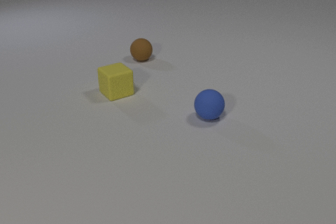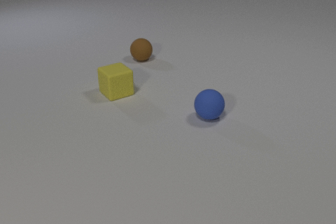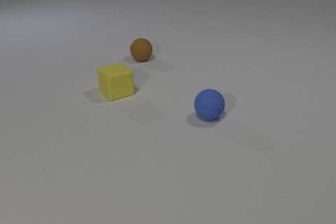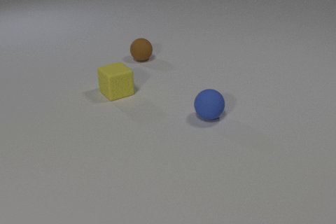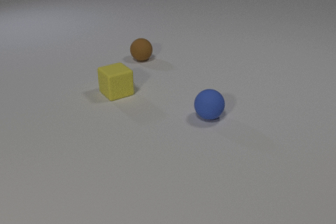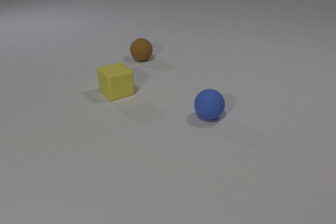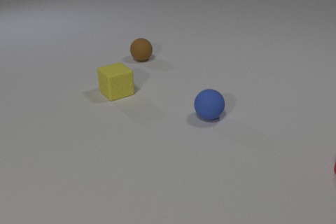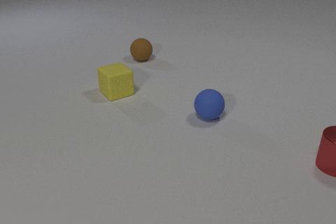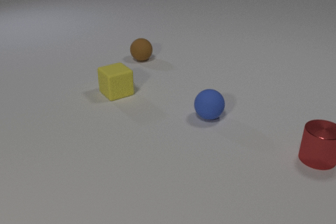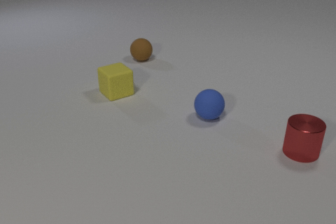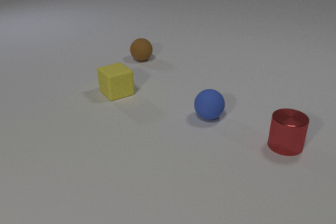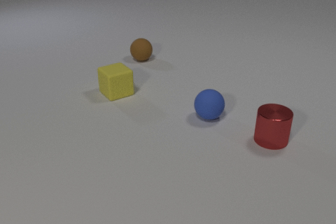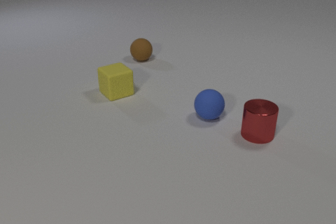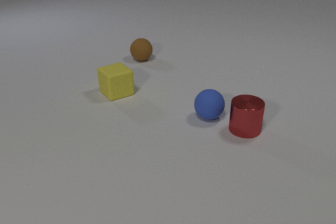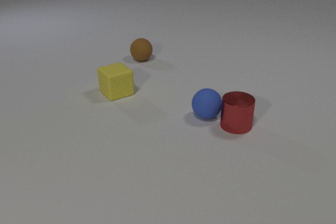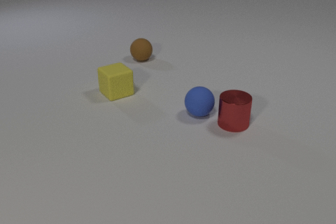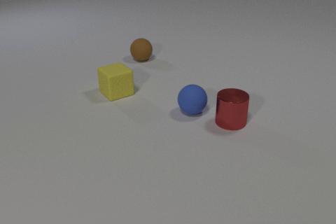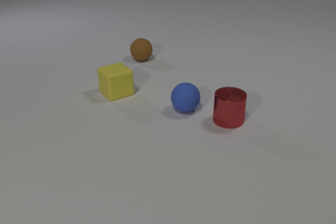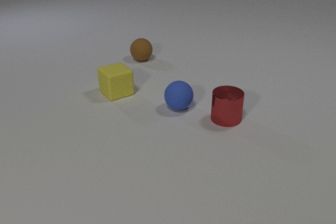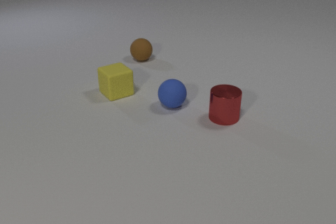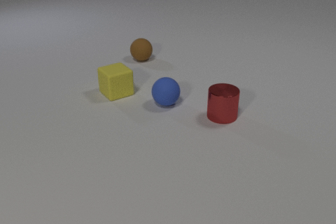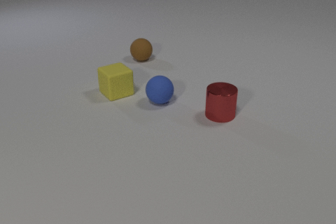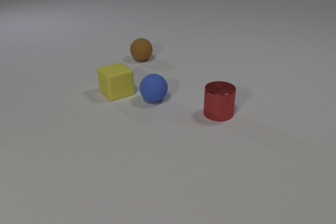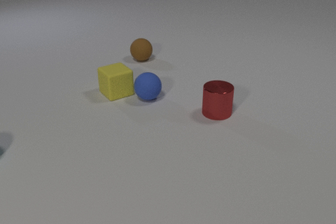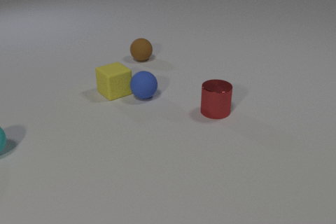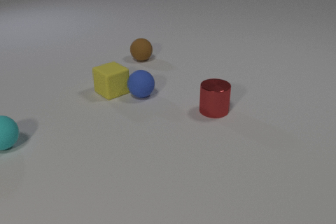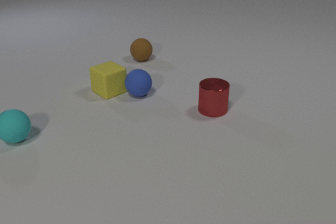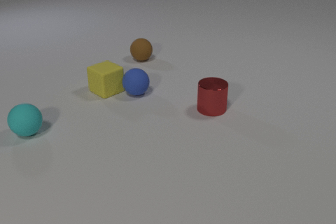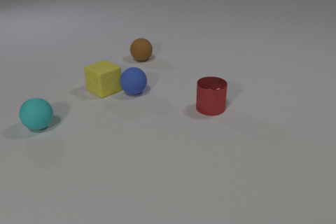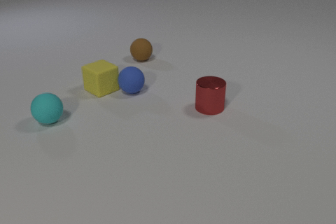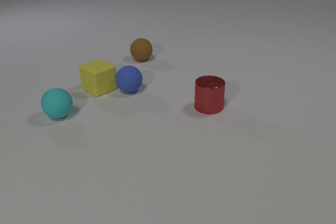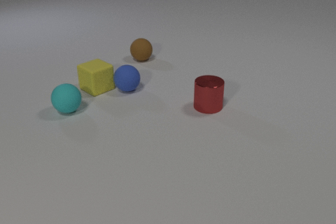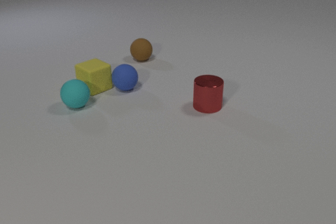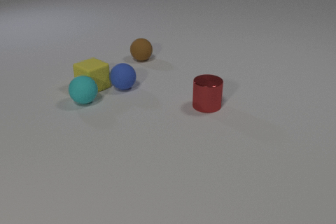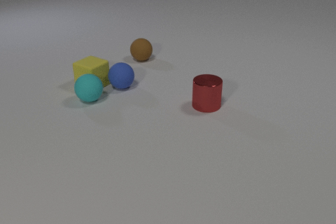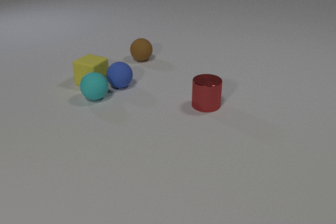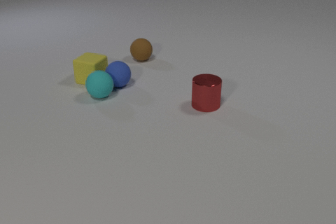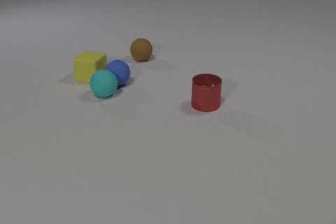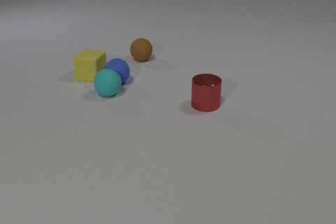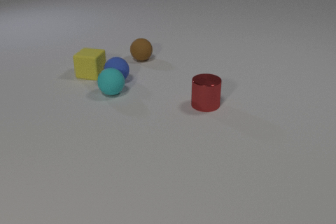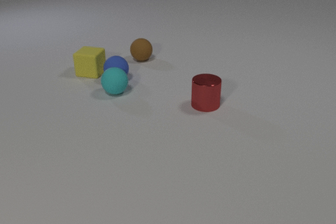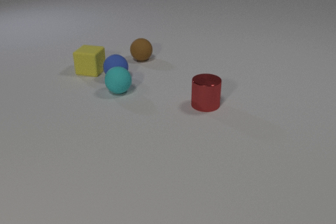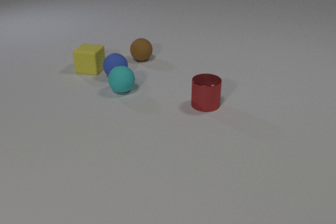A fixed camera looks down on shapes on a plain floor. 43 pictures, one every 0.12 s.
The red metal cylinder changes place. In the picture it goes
to the left.
0.00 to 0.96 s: The red metal cylinder comes in at the right edge, slides to the left.
0.96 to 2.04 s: The red metal cylinder slides to the left and away from the camera. The blue rubber sphere rolls to the left and away from the camera. The red metal cylinder and the blue rubber sphere collide.
2.04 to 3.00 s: The red metal cylinder slides away from the camera and to the left. The blue rubber sphere rolls to the left and away from the camera. The cyan rubber sphere comes in at the left edge, rolls to the right and away from the camera. The blue rubber sphere and the yellow rubber cube collide.
3.00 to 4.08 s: The red metal cylinder slides away from the camera and to the left. The blue rubber sphere rolls away from the camera and to the left. The yellow rubber cube slides away from the camera and to the left. The cyan rubber sphere rolls to the right and away from the camera. The yellow rubber cube and the cyan rubber sphere collide.
4.08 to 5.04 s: The blue rubber sphere rolls away from the camera. The yellow rubber cube slides away from the camera, spins counterclockwise seen from above by about 15 degrees, its near face sliding to the right. The cyan rubber sphere rolls to the right and away from the camera. The blue rubber sphere and the cyan rubber sphere collide.
What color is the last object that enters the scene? cyan.
Are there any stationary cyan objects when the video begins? no.
How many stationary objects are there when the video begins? 3.
